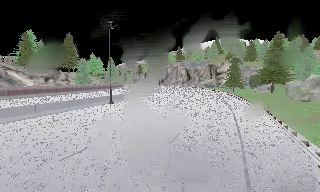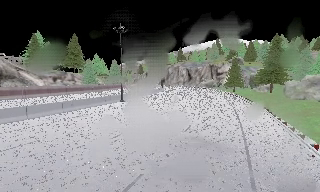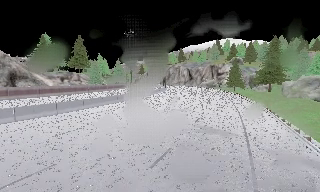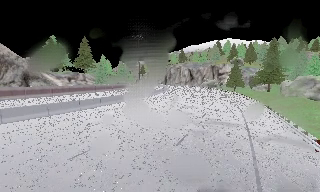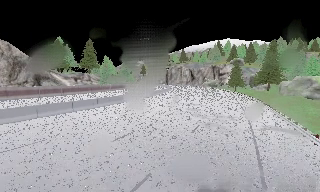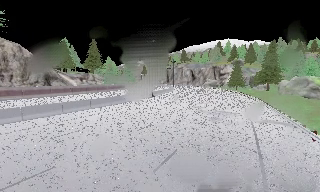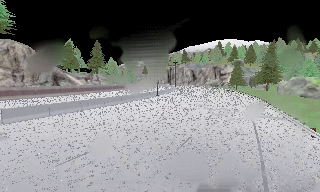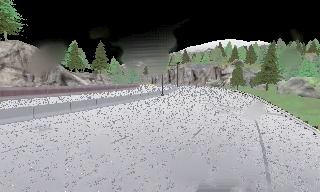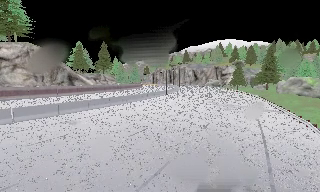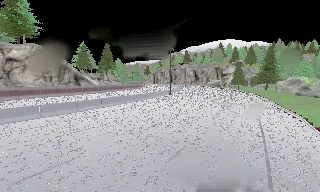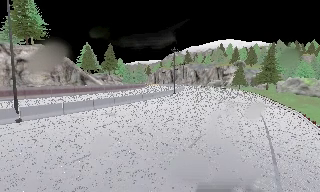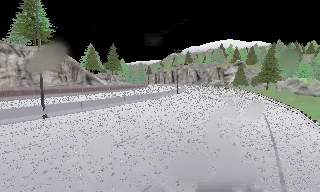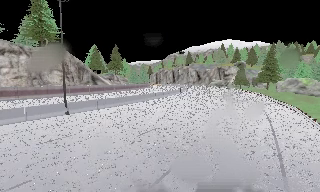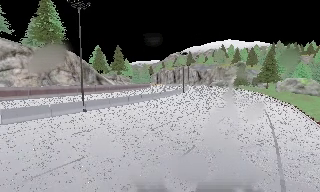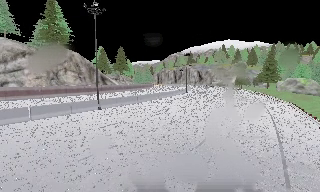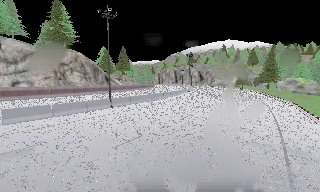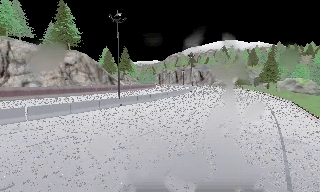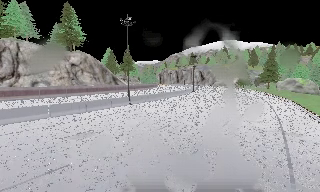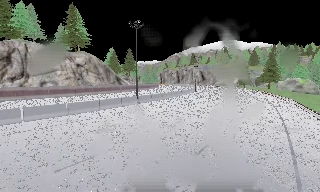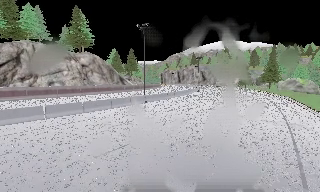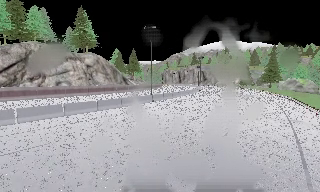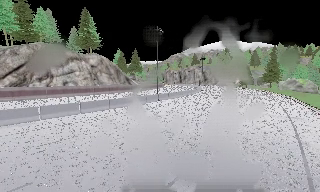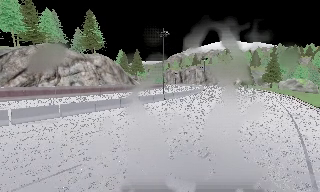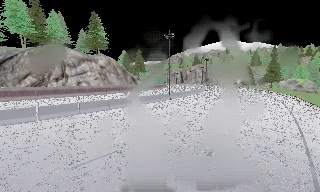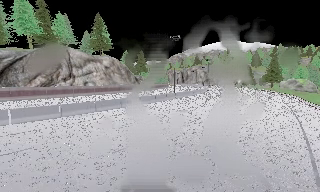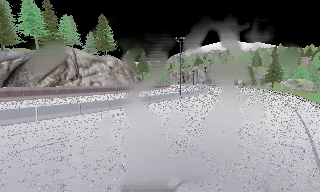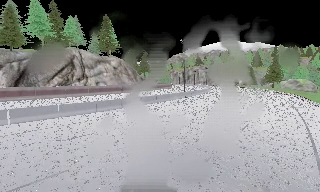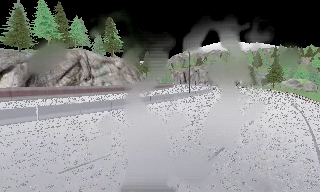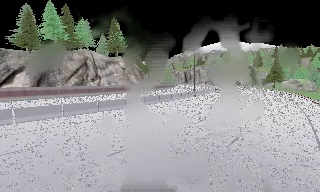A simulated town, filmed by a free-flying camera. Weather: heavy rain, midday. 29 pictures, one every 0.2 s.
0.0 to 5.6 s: The camera travels backward and to its left, about 50 m, so what stands in front gets smaller.
The film runs backward here.
